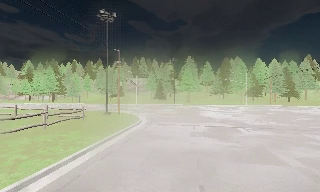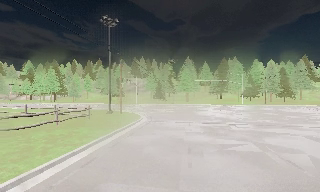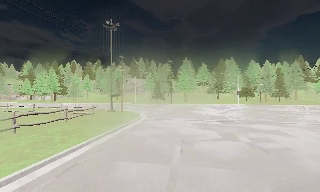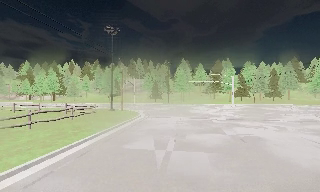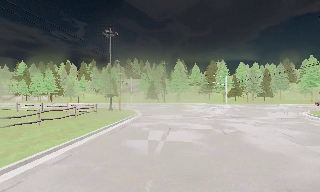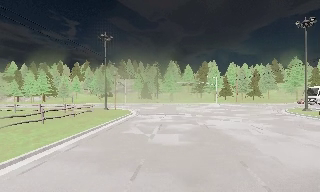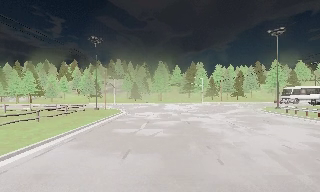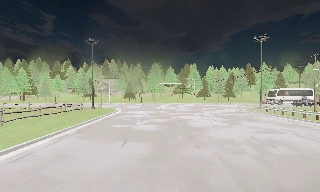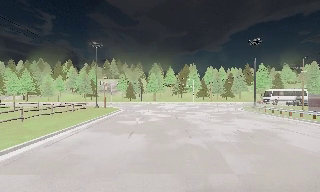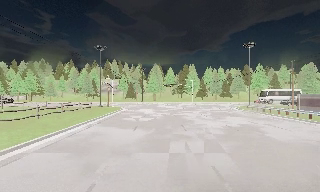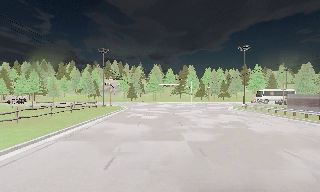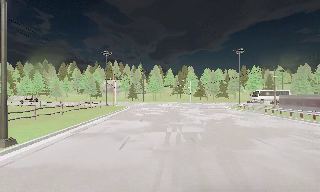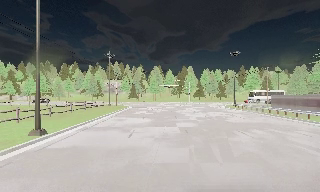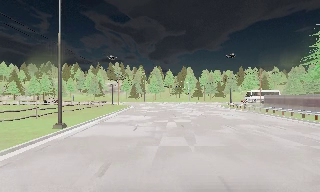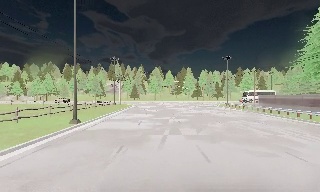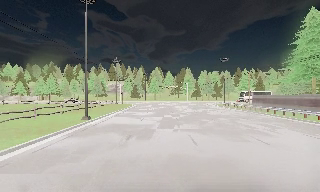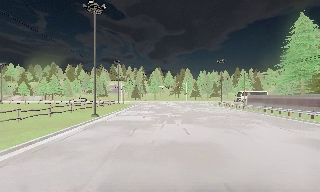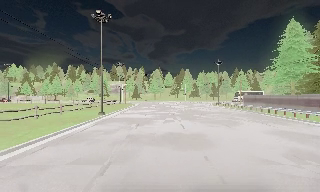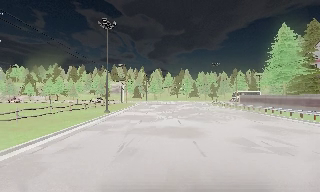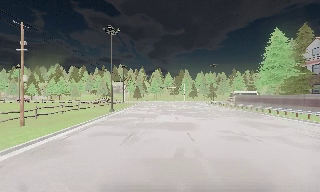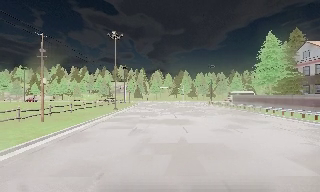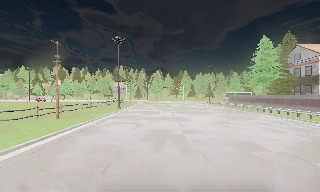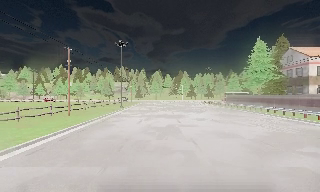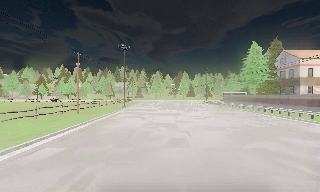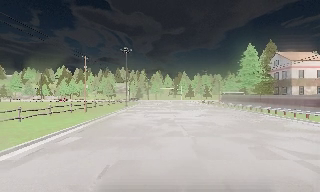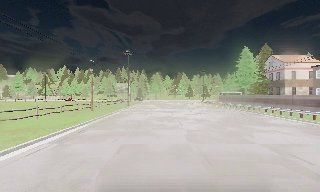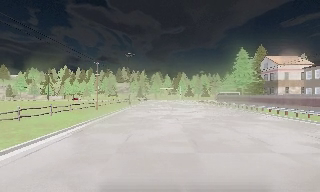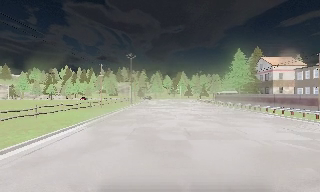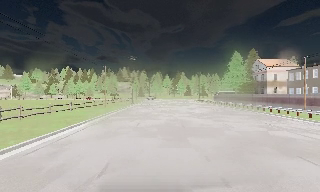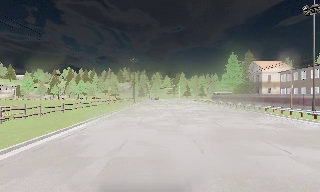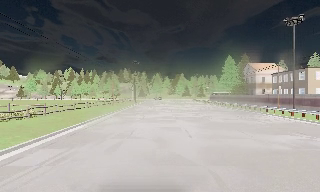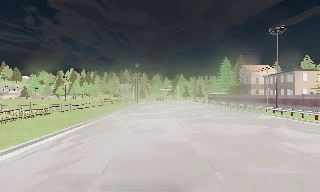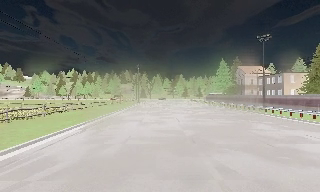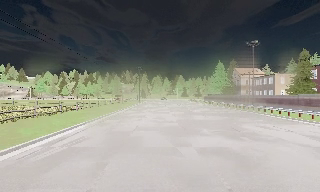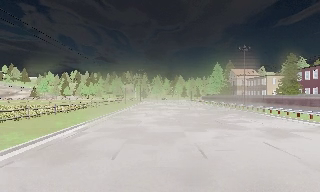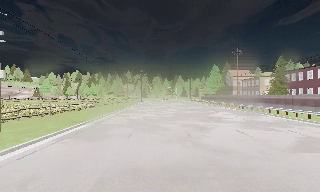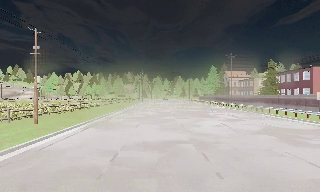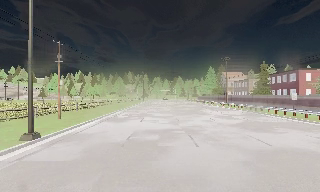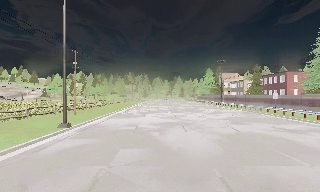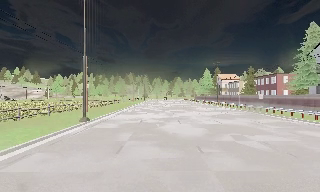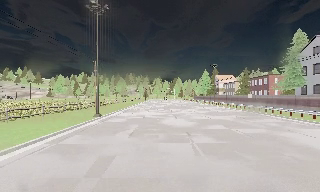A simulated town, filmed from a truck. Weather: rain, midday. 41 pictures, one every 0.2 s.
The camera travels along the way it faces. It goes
backward.
0.0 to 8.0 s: The camera swings to its right by about 10 degrees, and the scene slides to the left. It travels backward, about 85 m, so what stands in front gets smaller. It gains speed.
The film runs backward here.
